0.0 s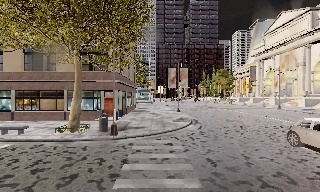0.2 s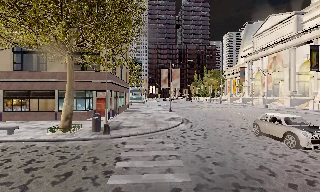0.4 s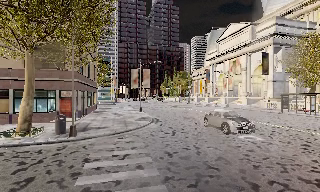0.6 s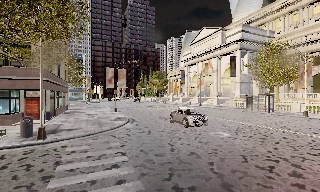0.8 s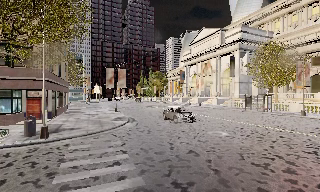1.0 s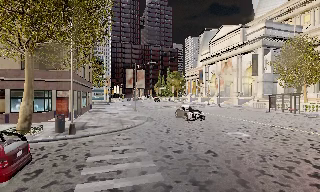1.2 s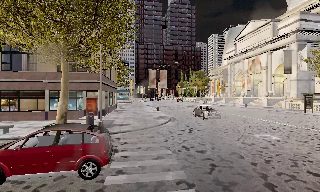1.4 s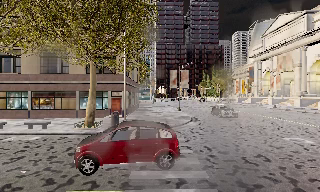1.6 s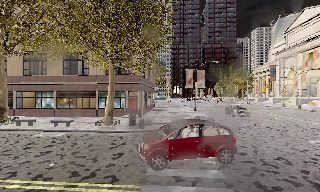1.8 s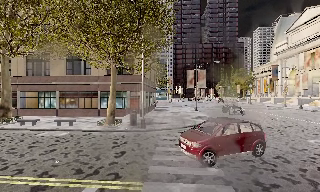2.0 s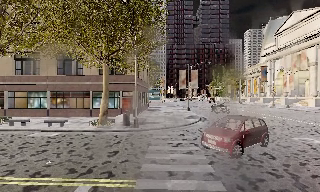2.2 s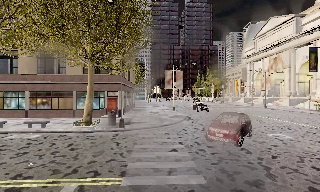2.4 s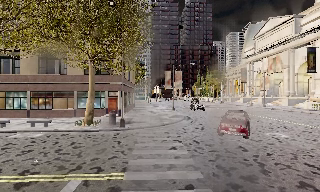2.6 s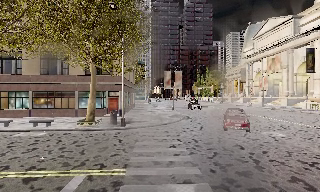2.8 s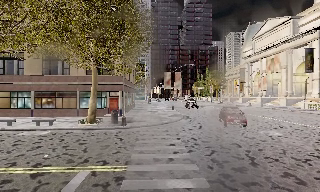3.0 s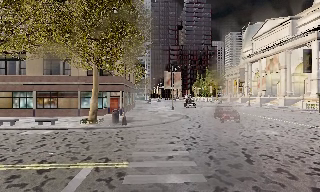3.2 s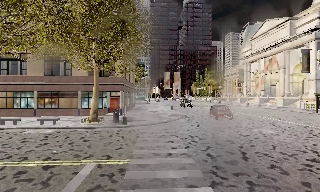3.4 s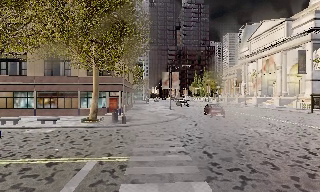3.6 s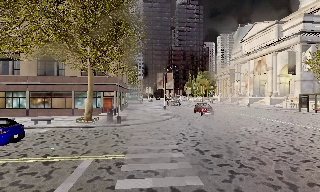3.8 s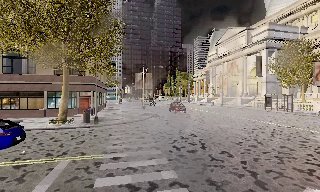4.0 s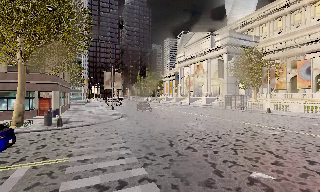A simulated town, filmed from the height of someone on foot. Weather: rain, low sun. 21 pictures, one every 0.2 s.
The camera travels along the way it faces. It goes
backward.
0.0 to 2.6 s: The camera travels backward, about 3 m, so what stands in front gets smaller.
2.6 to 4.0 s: The camera swings to its right by about 20 degrees, and the scene slides to the left. It travels backward, about 2 m, so what stands in front gets smaller.
The film runs backward here.
